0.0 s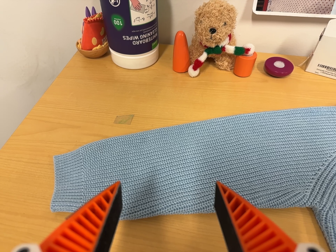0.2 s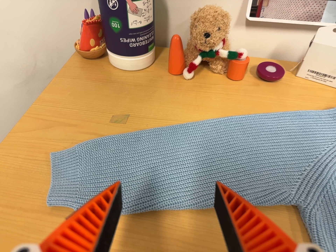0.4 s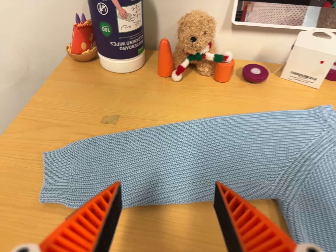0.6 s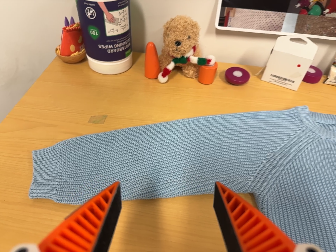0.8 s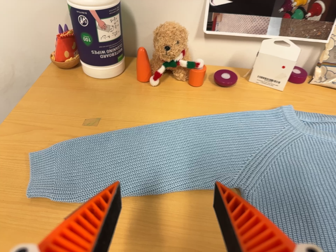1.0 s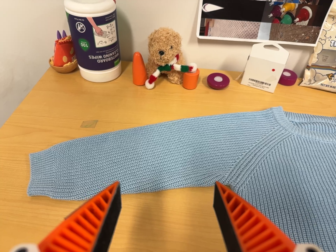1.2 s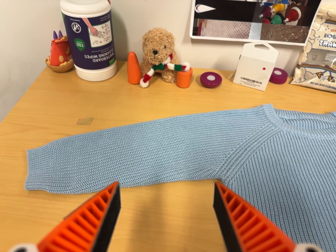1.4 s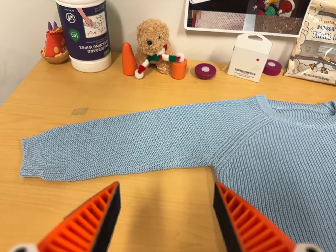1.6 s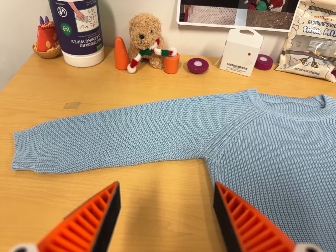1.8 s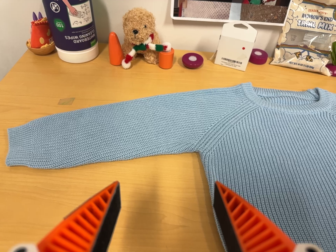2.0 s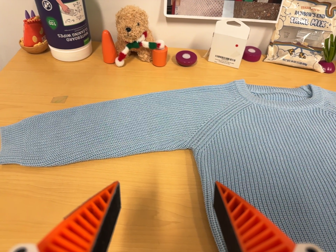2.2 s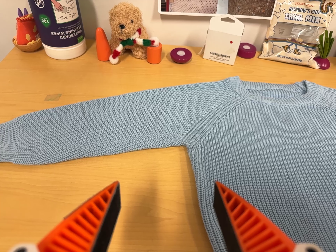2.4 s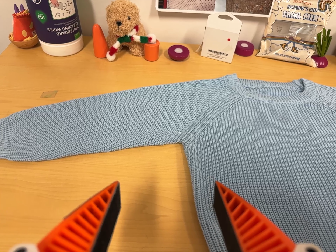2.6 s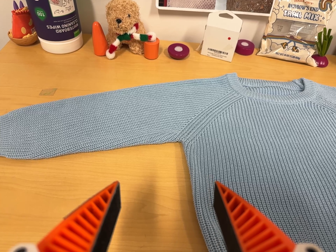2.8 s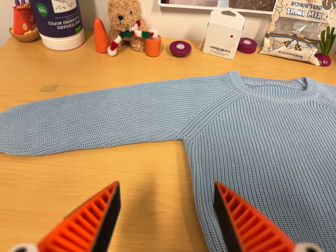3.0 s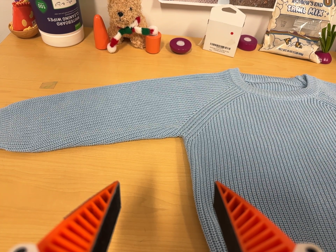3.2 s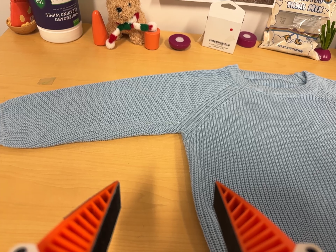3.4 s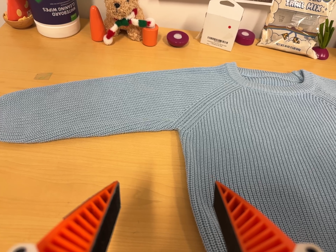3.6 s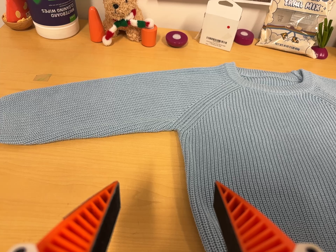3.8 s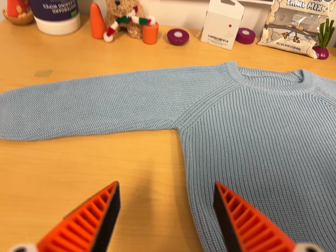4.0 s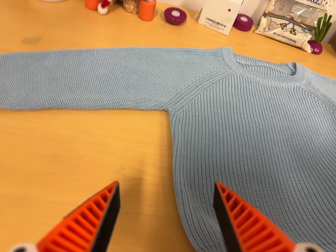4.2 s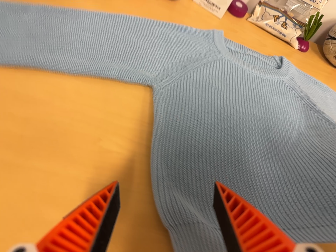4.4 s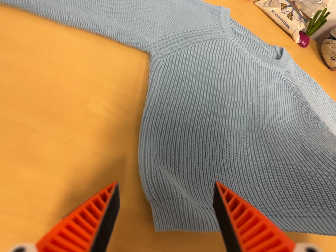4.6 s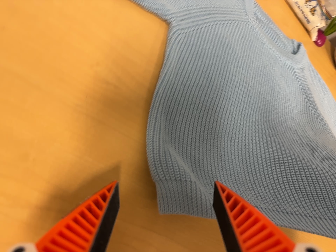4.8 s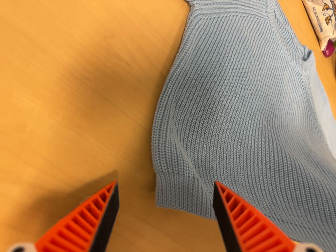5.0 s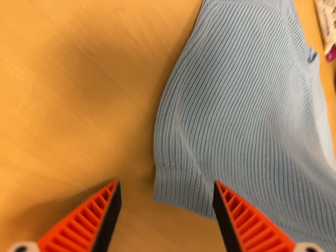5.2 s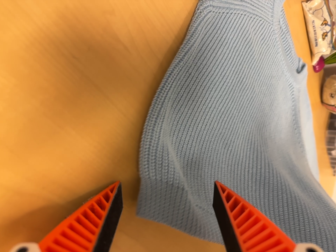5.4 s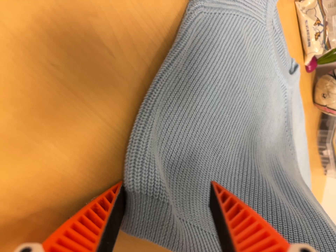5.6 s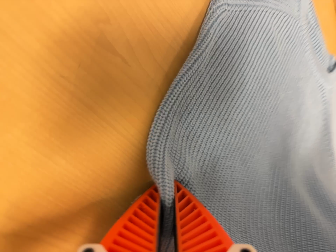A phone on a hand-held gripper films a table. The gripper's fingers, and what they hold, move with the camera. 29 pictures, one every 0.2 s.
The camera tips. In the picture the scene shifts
upward.
0.0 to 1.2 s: The camera travels backward and to its right, about 12 cm, so what stands in front gets smaller.
1.2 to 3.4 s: The camera travels to its right and toward the bottom of its view, about 6 cm, so close, fixed things drift to the left.
3.4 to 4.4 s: The camera swings to its right by about 15 degrees, and the scene slides to the left. Its aim tips toward the bottom of its view by about 15 degrees, and the scene shifts upward. It rolls about its line of sight by about 20 degrees, and the scene rotates clockwise.
4.4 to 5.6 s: The camera travels forward and to its left, about 12 cm, so what stands in front looms larger. Its aim tips toward the bottom of its view by about 10 degrees, and the scene shifts upward. It rolls about its line of sight by about 25 degrees, and the scene rotates clockwise.
The film runs forward here.
